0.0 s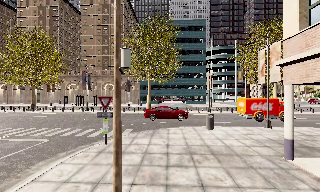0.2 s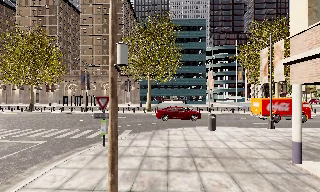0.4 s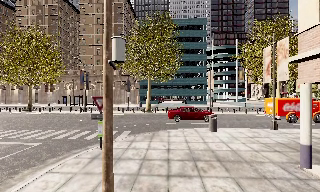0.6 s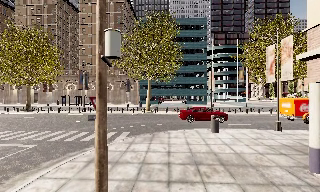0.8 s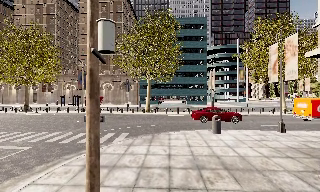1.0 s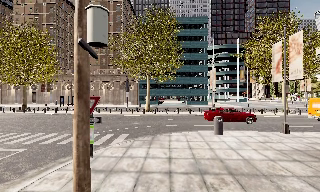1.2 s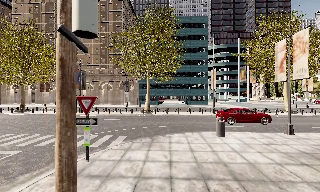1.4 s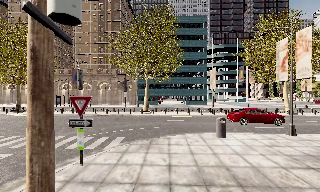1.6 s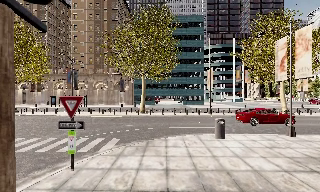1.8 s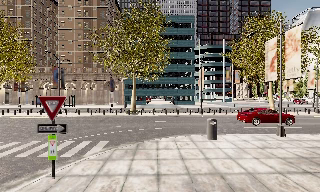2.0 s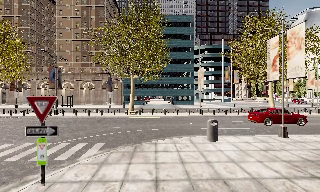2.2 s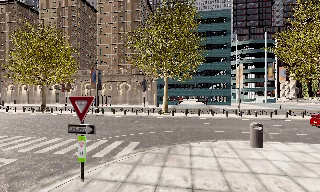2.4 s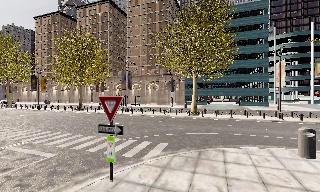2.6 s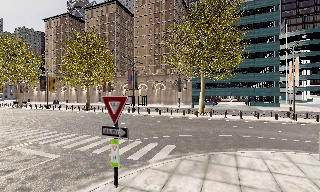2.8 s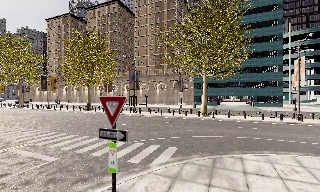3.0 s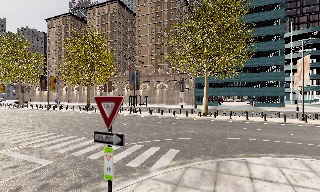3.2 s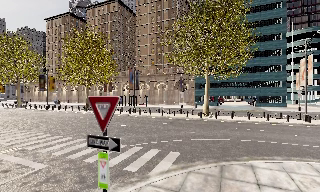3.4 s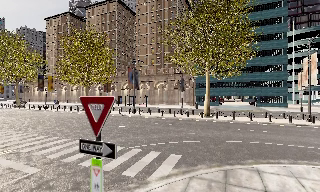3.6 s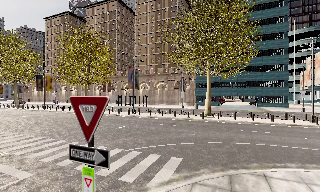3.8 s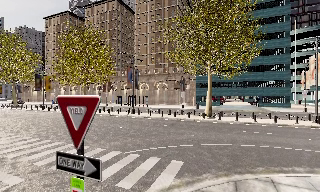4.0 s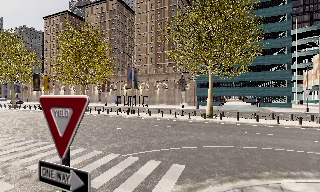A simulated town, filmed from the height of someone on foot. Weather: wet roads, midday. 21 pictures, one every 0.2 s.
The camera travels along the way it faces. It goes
forward.
0.0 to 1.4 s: The camera travels forward, about 2.5 m, so what stands in front looms larger.
1.4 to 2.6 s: The scene slides to the right, as the camera pans about 20 degrees to its left. It travels forward, about 2 m, so what stands in front looms larger.
2.6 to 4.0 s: The camera travels forward, about 2.5 m, so what stands in front looms larger.
The film runs forward here.
